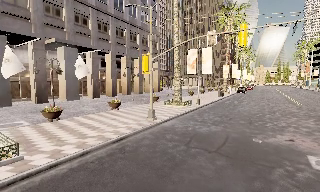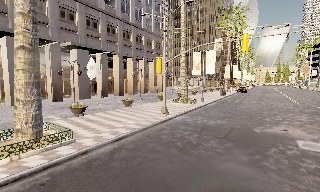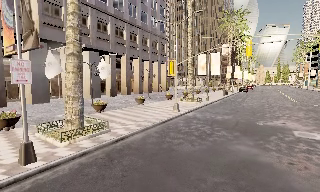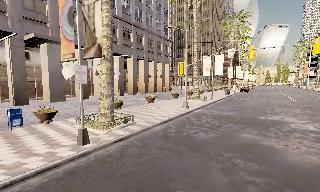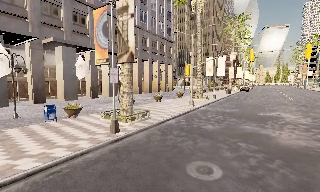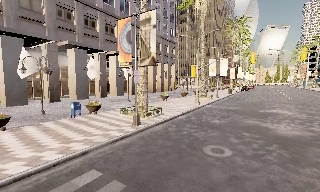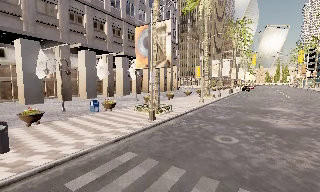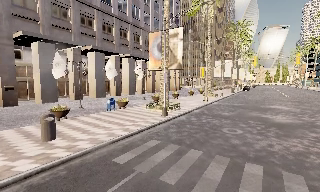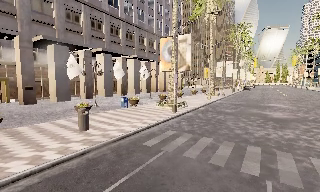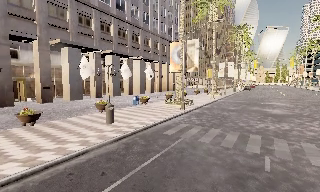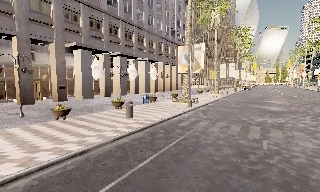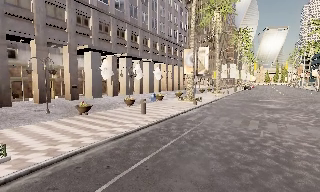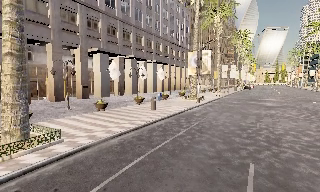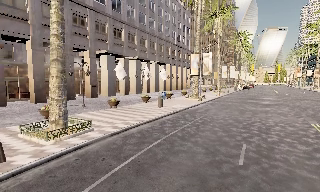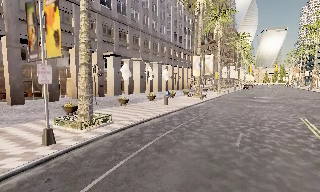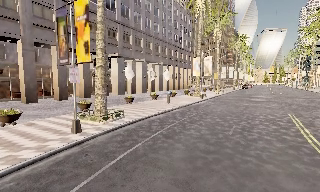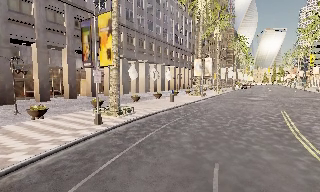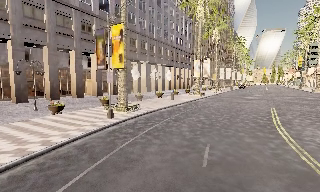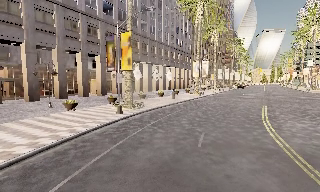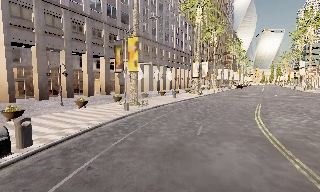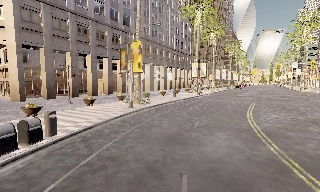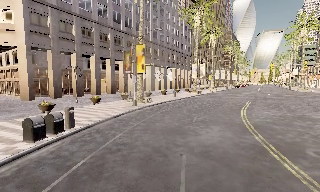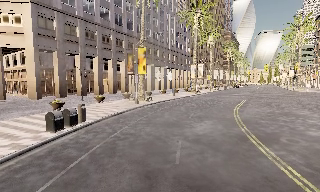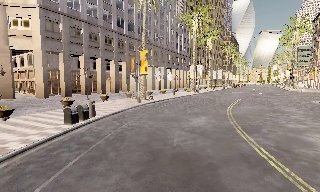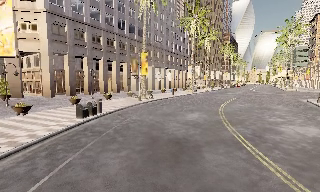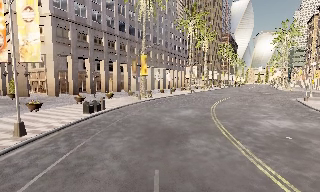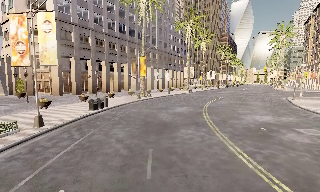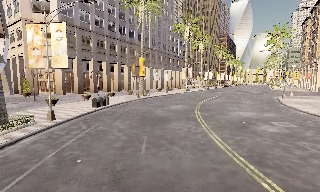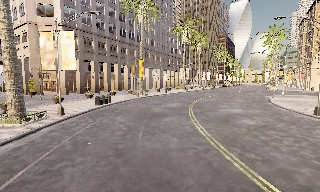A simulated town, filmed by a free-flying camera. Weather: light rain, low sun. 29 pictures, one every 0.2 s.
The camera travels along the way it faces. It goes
backward.
0.0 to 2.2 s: The camera travels backward and to its left, about 20 m, so what stands in front gets smaller.
2.2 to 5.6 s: The camera travels backward, about 25 m, so what stands in front gets smaller.
The film runs forward here.
